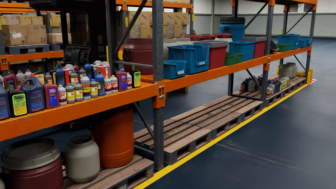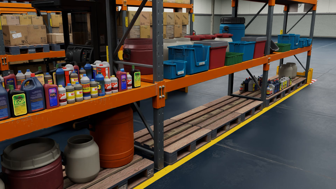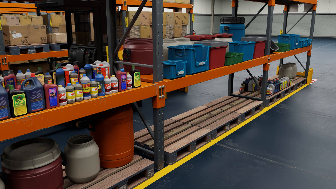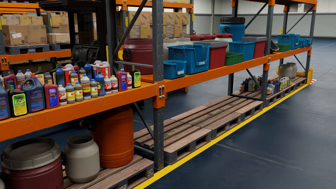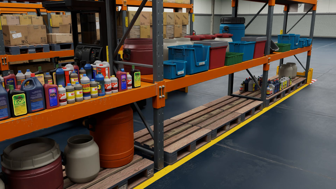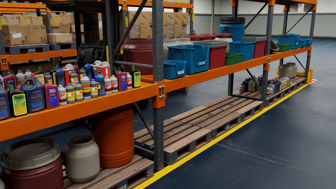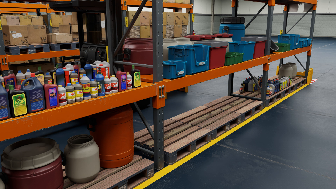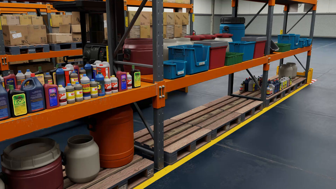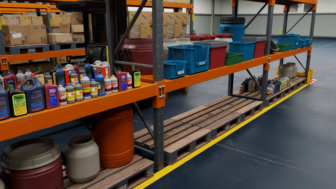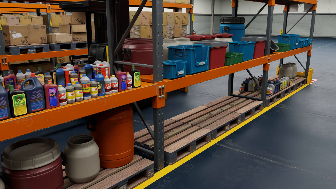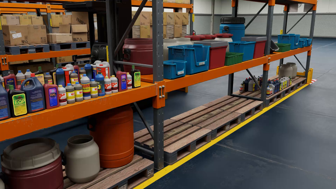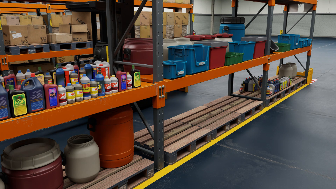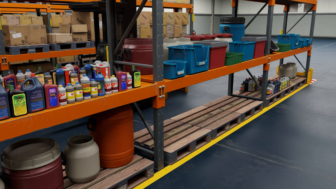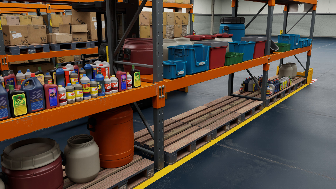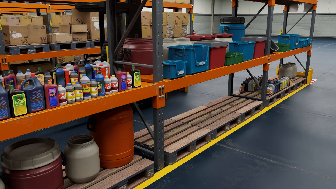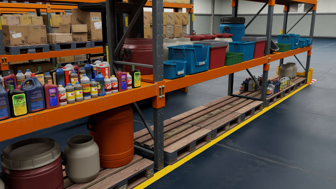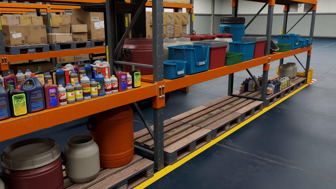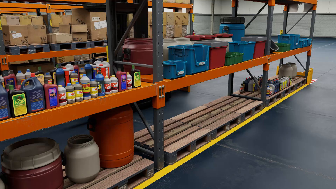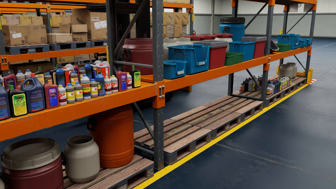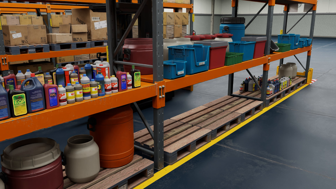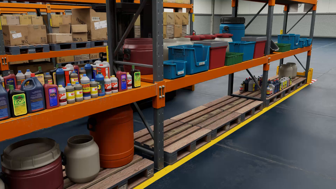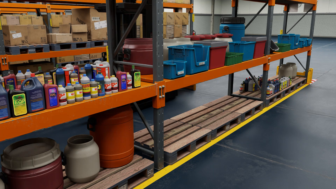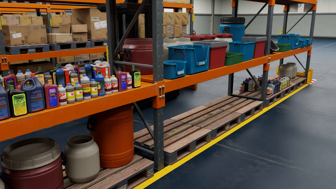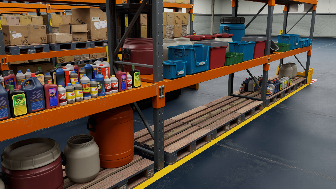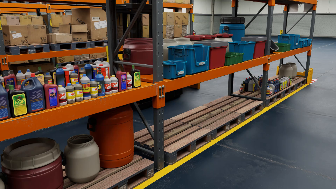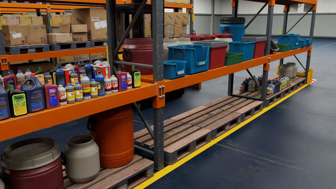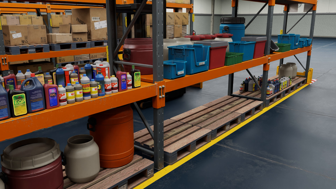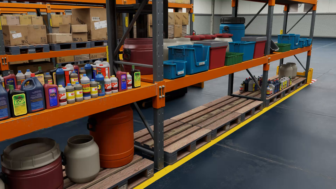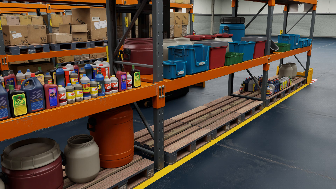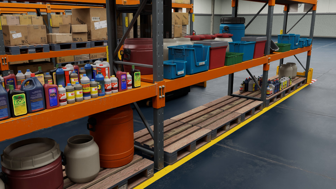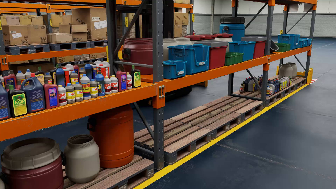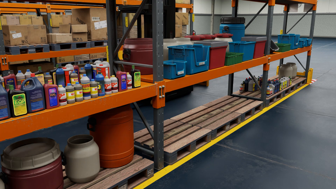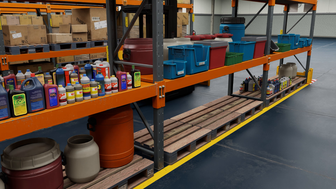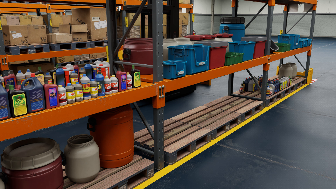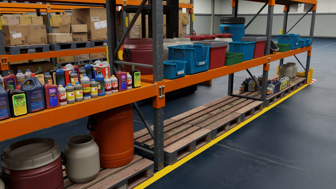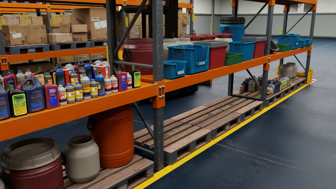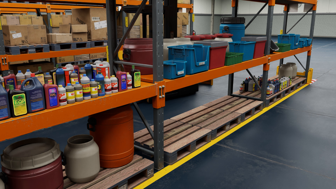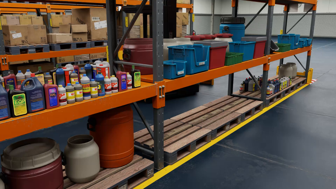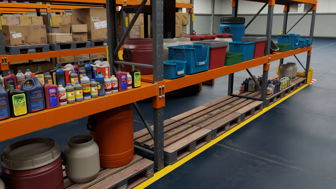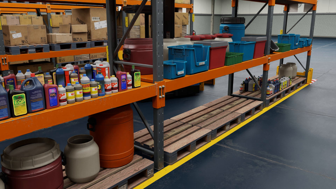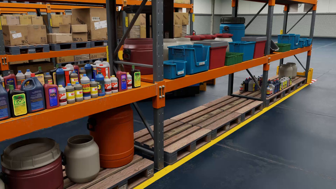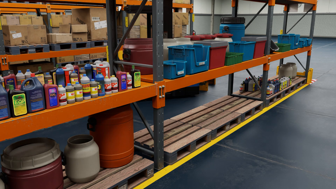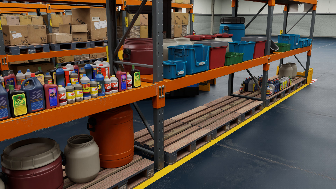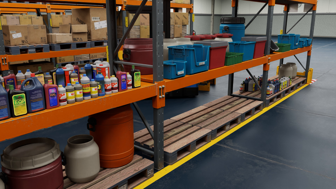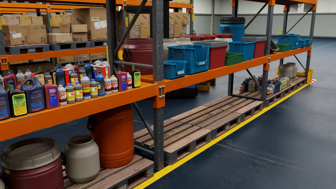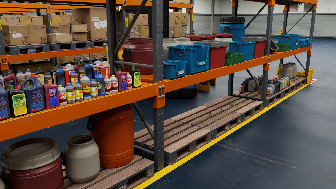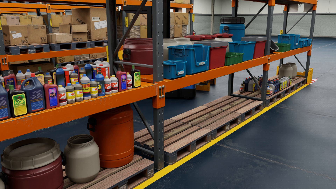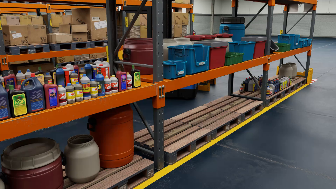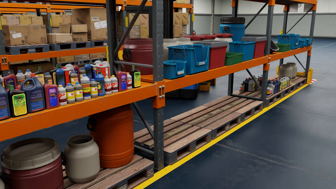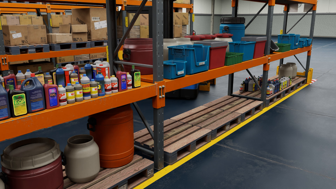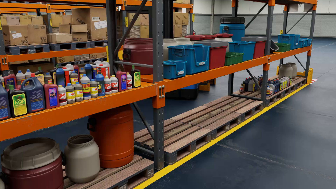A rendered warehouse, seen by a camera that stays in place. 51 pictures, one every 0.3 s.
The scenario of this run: A forklift runs into an object in its way.
